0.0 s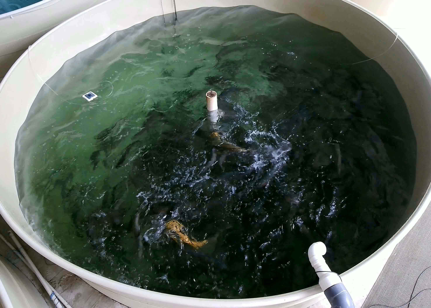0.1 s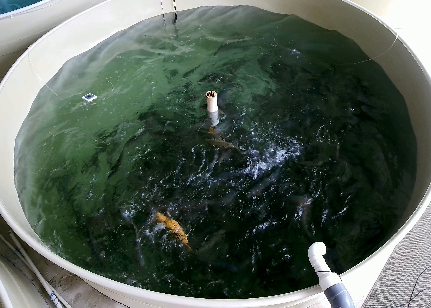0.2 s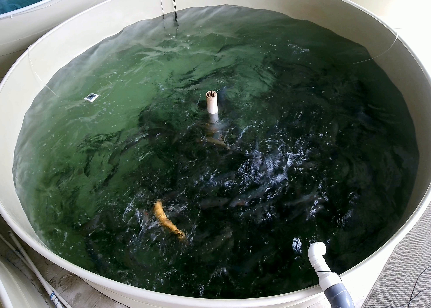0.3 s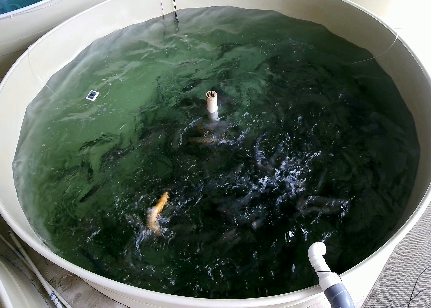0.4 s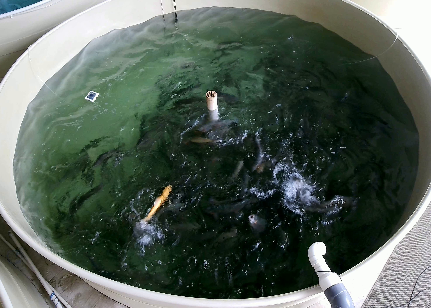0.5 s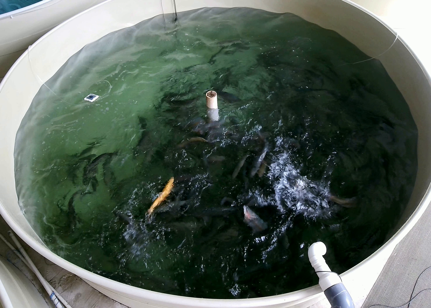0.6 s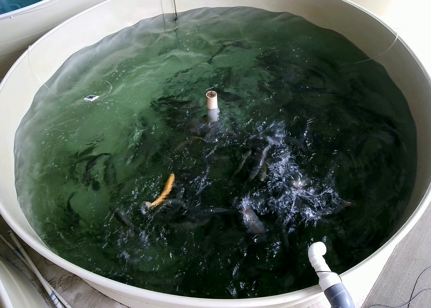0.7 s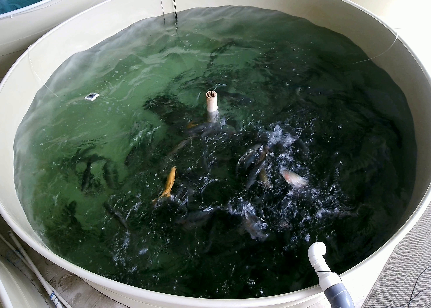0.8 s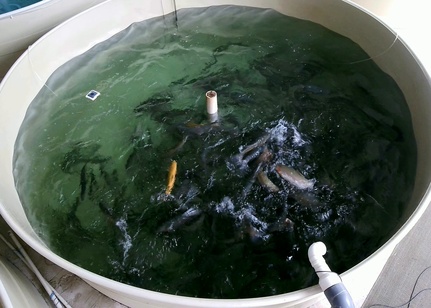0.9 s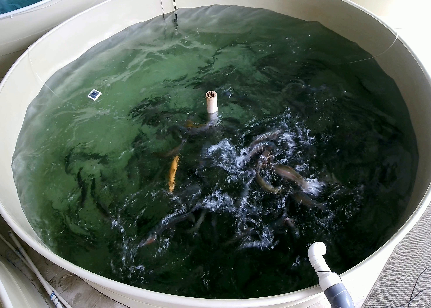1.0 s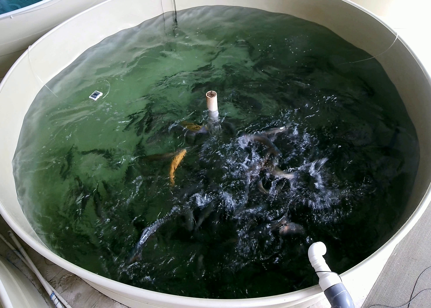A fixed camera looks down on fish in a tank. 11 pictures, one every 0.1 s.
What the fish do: Strong feeding.
